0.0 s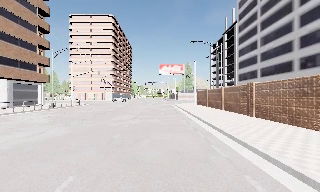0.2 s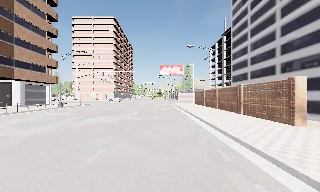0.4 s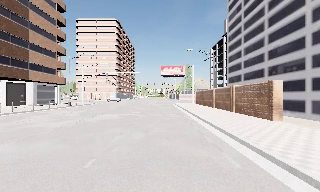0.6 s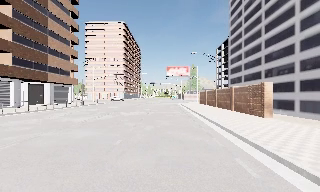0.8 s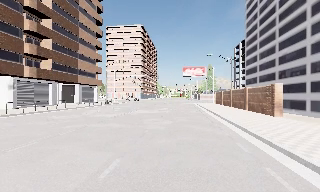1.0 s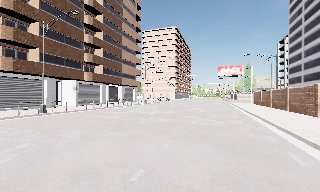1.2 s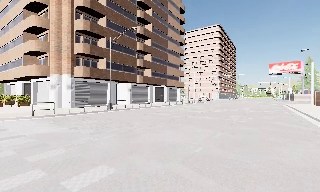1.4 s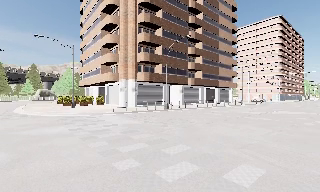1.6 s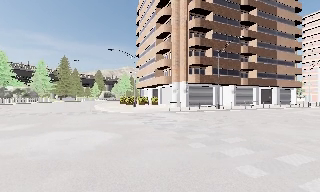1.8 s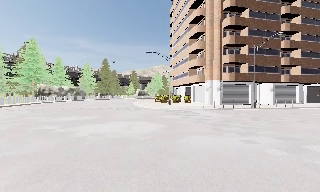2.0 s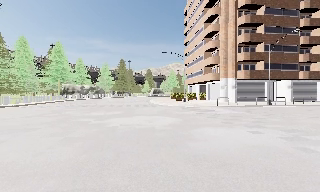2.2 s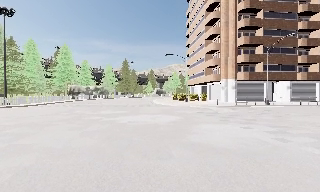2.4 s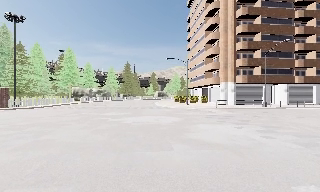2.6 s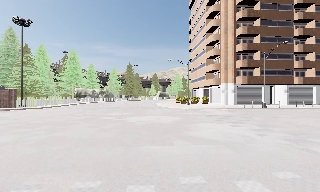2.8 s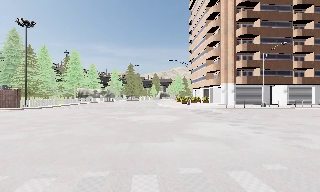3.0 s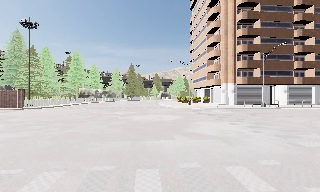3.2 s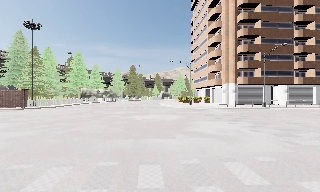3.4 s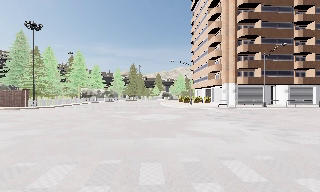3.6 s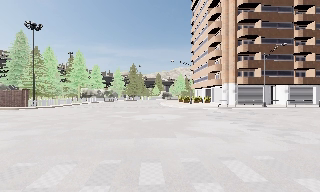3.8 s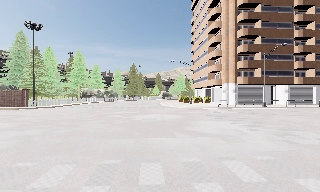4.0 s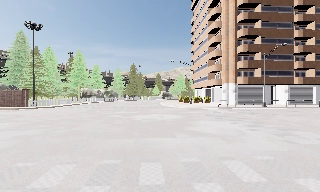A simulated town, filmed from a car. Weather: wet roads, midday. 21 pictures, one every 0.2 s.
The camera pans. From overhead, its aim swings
counterclockwise.
The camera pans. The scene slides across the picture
to the right.
0.0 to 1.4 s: The camera swings to its left by about 50 degrees, and the scene slides to the right. It travels backward, about 12 m.
1.4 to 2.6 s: The scene slides to the right, as the camera pans about 35 degrees to its left. It travels backward, about 7 m. It loses speed.
2.6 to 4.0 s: The camera travels backward, about 1 m, so what stands in front gets smaller. It loses speed.
The film runs backward here.
